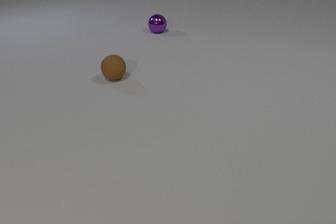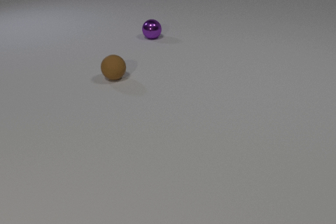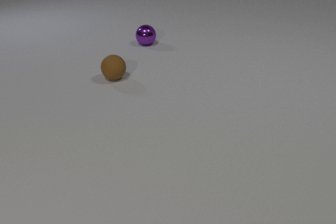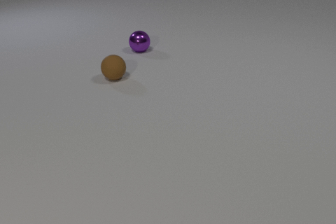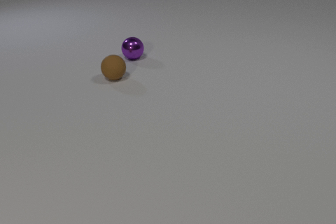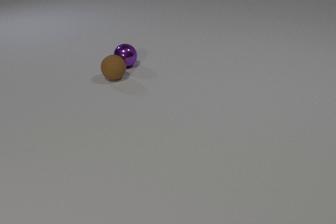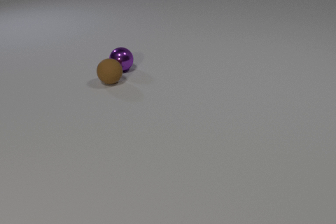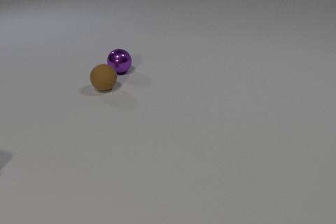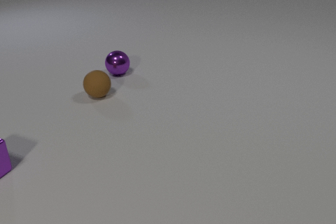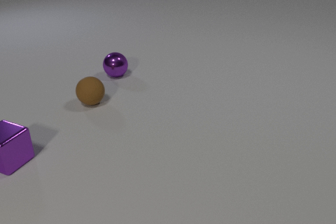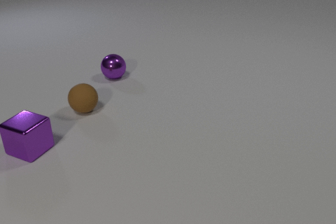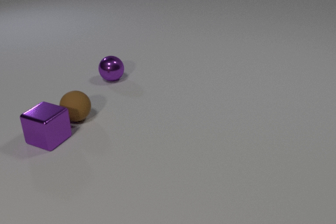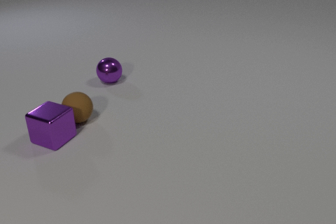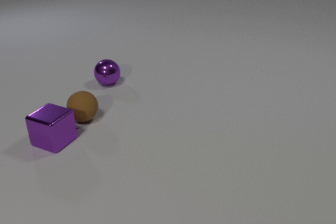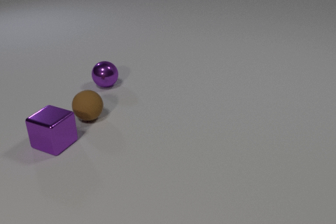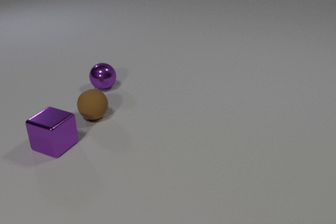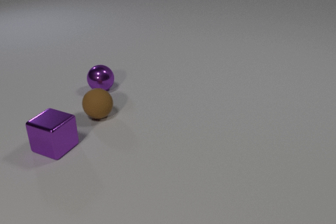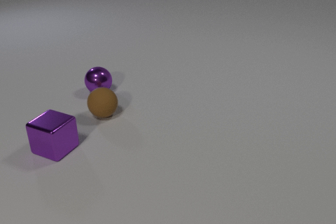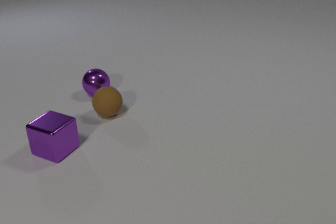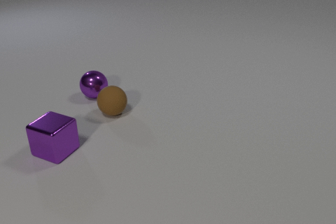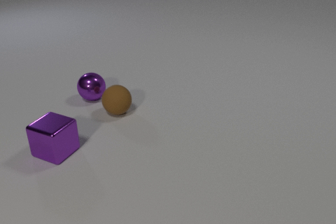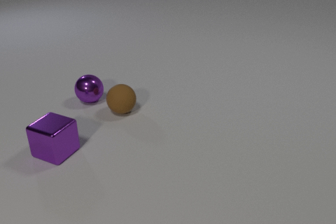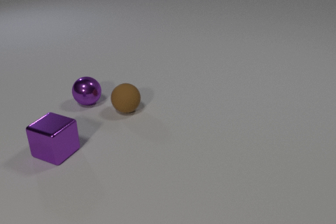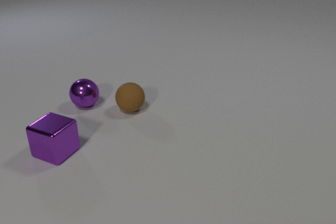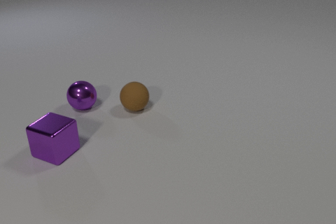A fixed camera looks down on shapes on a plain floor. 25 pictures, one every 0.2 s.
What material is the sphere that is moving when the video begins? metal.
What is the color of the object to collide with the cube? brown.
How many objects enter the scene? 1.
0.0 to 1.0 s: The purple metal sphere rolls toward the camera.
1.0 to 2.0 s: The purple metal sphere rolls toward the camera and to the left. The brown rubber sphere rolls toward the camera and to the left. The purple metal cube comes in at the left edge, slides to the right and away from the camera. The purple metal sphere and the brown rubber sphere collide.
2.0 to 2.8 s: The purple metal sphere rolls toward the camera and to the left. The brown rubber sphere rolls toward the camera. The purple metal cube slides to the right. The brown rubber sphere and the purple metal cube collide.
2.8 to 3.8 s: The purple metal sphere rolls toward the camera and to the left. The brown rubber sphere rolls to the right. The purple metal cube slides toward the camera.
3.8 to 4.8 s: The purple metal sphere rolls toward the camera and to the left. The brown rubber sphere rolls to the right.
